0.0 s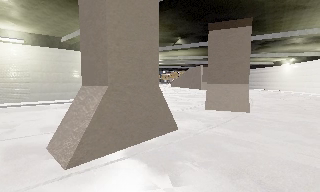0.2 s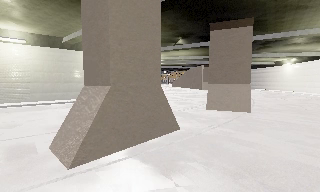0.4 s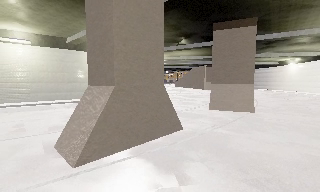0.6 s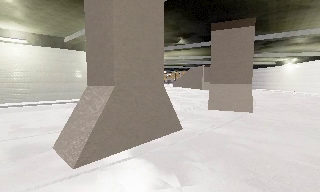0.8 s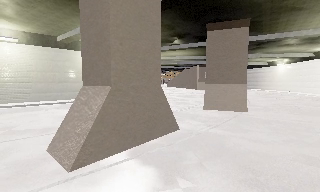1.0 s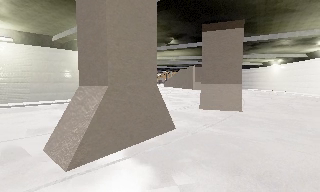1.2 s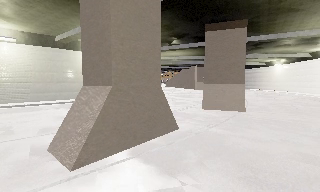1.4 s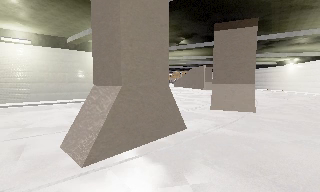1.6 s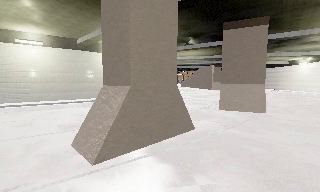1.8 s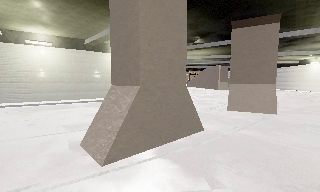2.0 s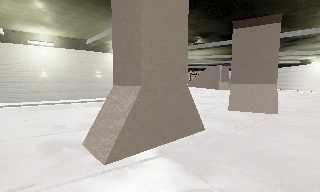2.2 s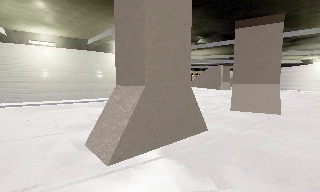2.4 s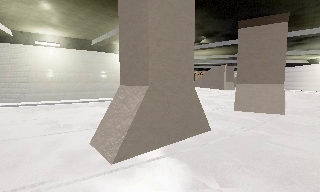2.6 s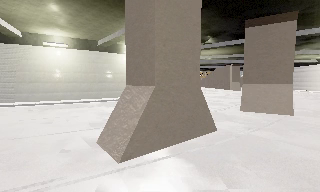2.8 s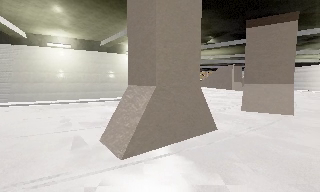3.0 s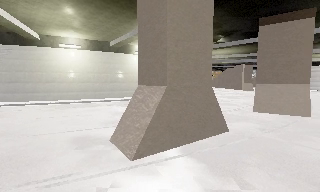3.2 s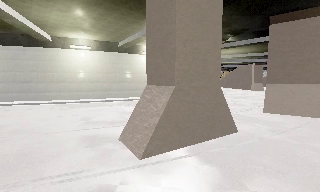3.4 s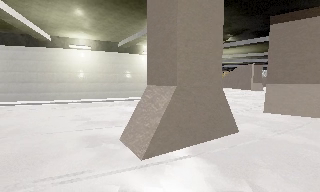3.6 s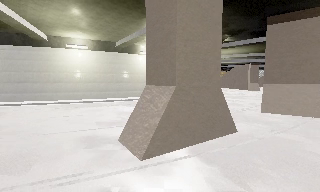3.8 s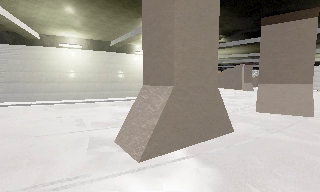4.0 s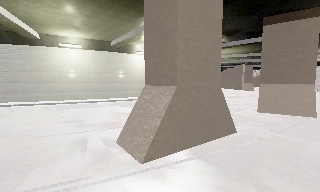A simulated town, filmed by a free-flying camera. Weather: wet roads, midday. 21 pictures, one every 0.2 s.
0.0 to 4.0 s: The camera pans to its left, which is counterclockwise from overhead, by about 10 degrees. It travels to its left, about 1 m, so close, fixed things drift to the right.
The film runs backward here.
